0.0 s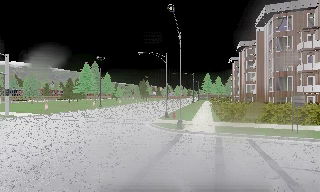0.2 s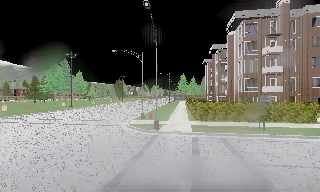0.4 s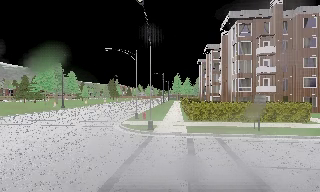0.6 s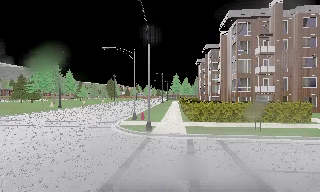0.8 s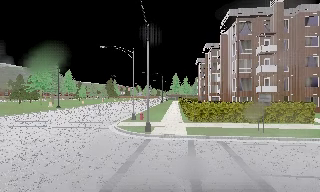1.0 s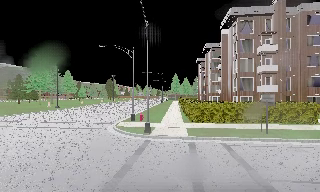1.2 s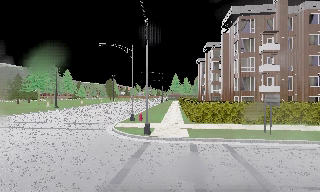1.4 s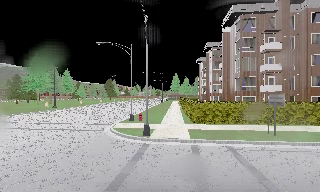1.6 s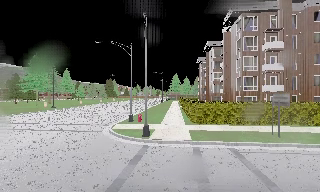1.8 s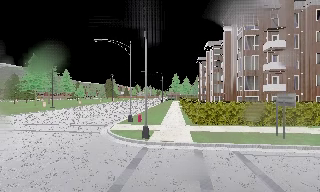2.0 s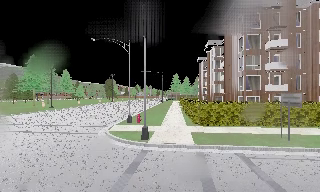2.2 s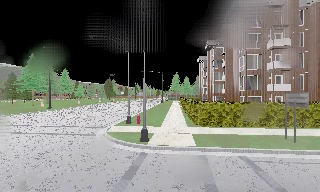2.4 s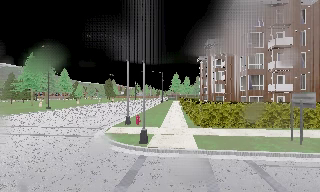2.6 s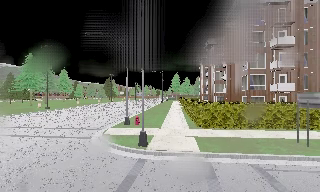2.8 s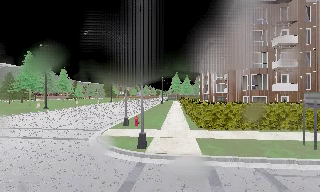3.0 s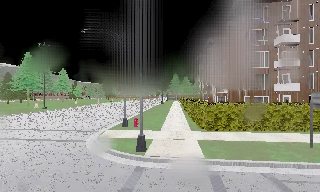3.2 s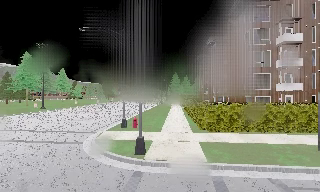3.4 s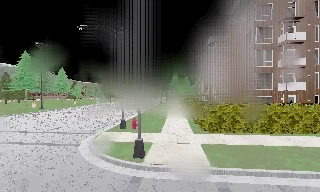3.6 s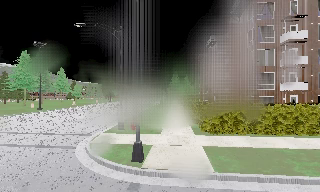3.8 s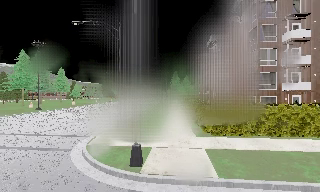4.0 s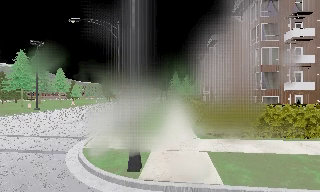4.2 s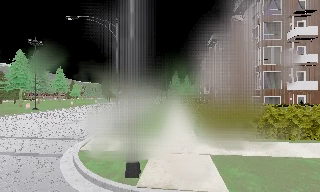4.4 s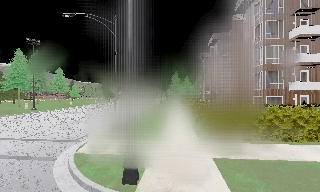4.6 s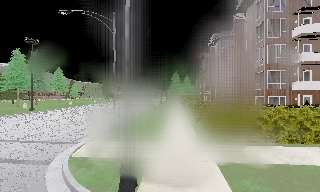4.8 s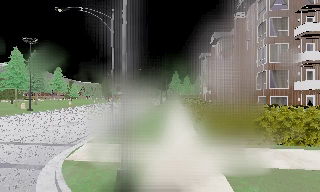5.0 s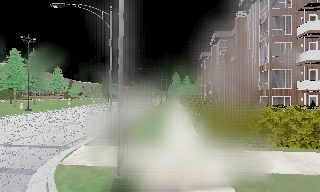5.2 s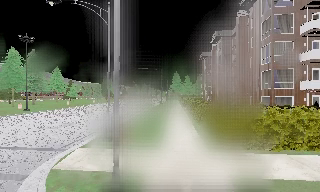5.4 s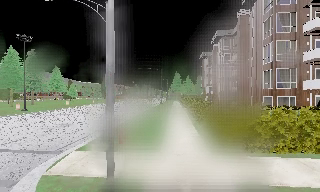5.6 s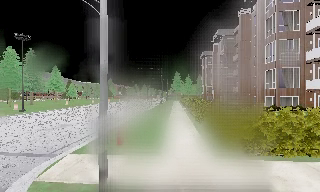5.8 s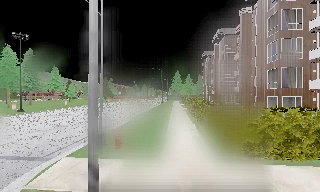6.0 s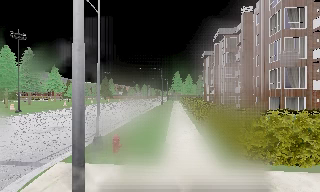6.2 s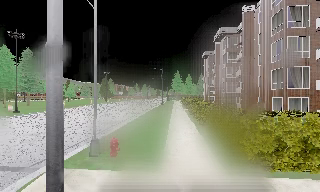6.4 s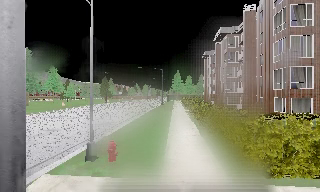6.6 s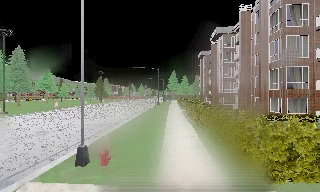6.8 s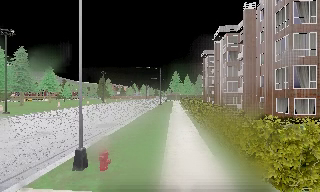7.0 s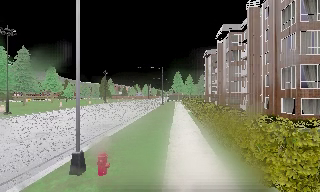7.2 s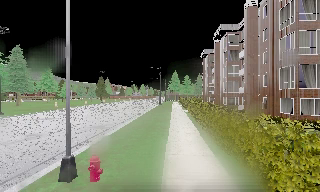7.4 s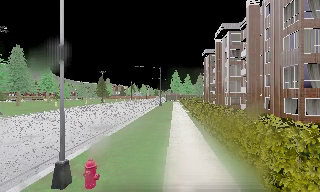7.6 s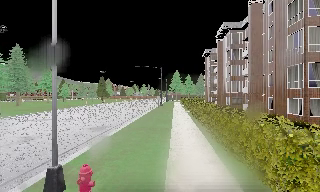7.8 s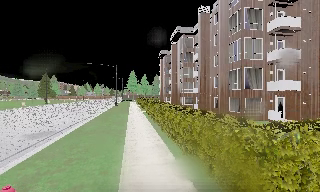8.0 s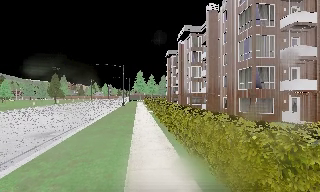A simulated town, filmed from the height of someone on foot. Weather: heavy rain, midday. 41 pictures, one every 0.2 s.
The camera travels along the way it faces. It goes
forward.
0.0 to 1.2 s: The camera swings to its right by about 10 degrees, and the scene slides to the left. It travels forward, about 2 m, so what stands in front looms larger.
1.2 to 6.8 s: The camera travels forward, about 10 m, so what stands in front looms larger.
6.8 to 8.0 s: The camera pans to its right, which is clockwise from overhead, by about 15 degrees. It travels forward, about 2 m, so what stands in front looms larger.
The film runs forward here.
